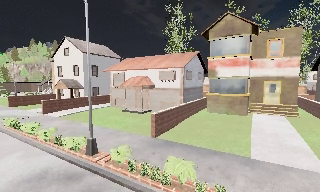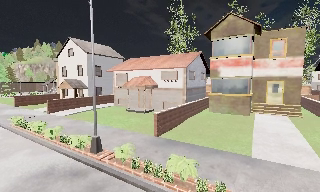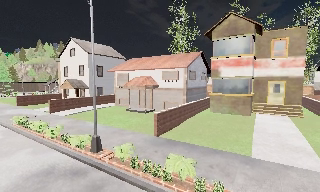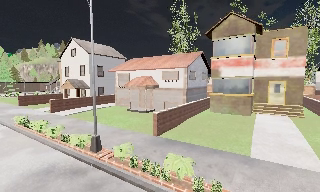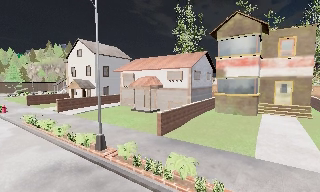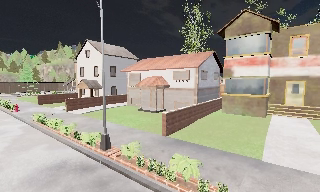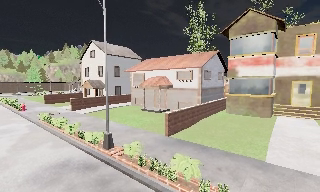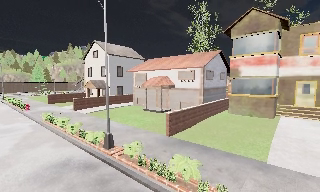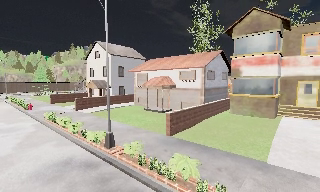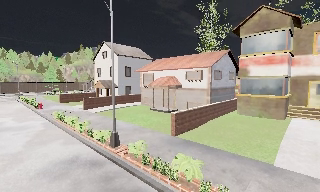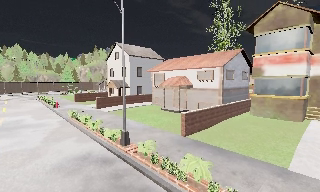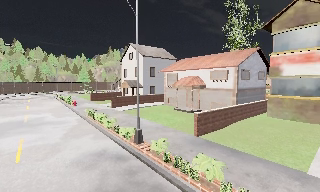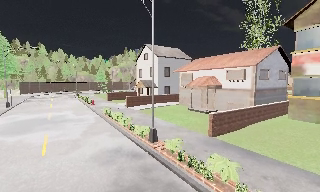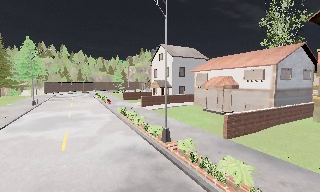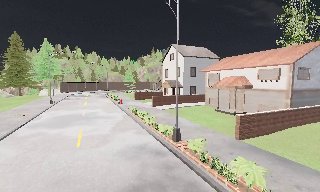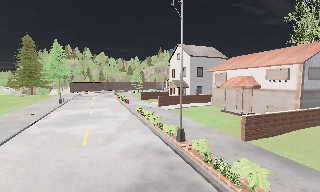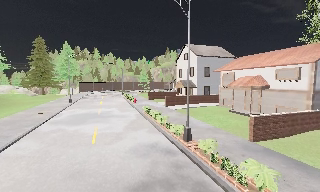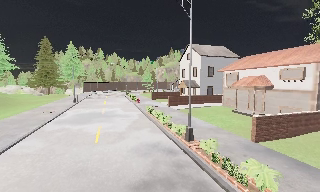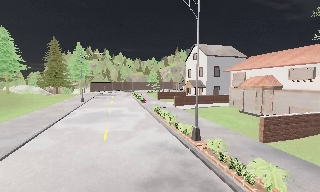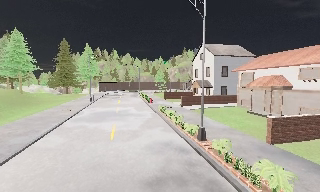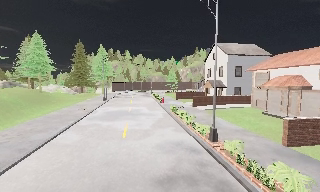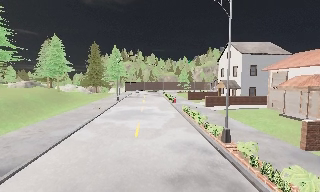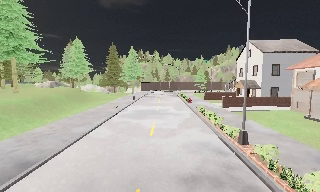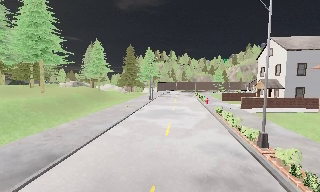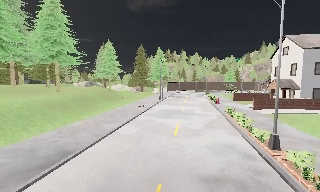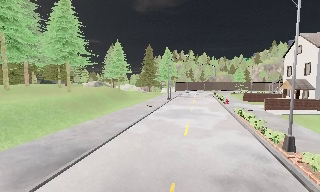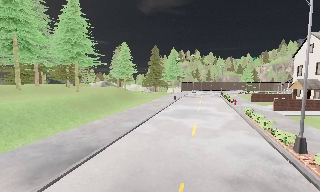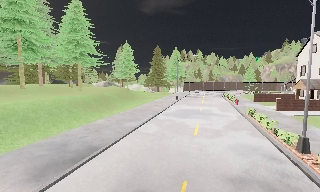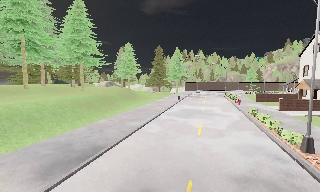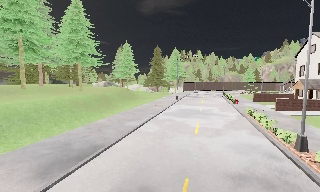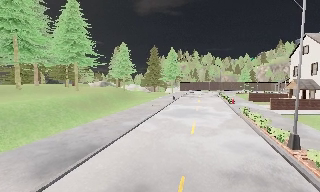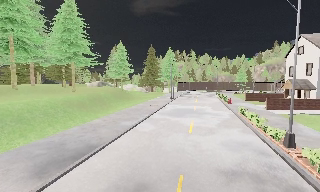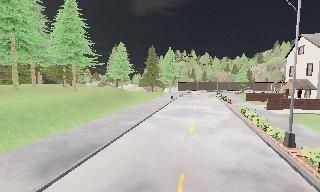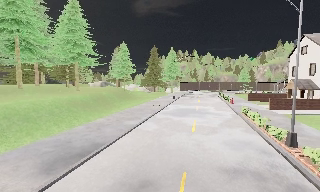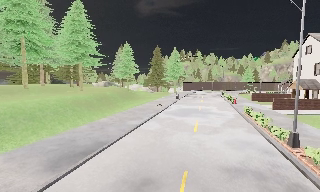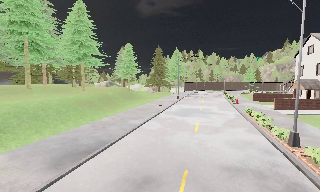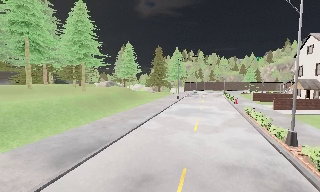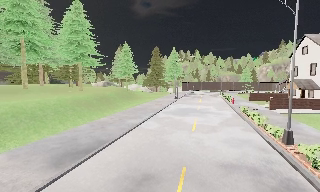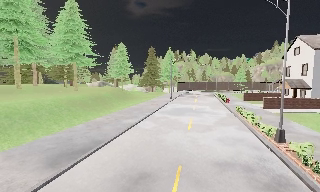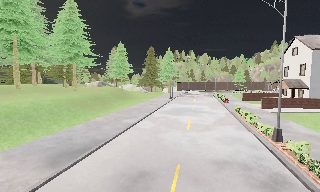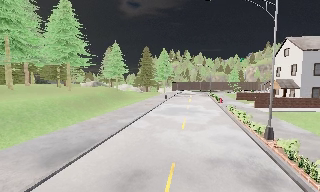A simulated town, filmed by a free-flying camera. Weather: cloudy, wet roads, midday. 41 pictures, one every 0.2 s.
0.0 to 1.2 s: The camera shifts only a little, or ends up much as it began.
1.2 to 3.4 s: The camera pans to its left, which is counterclockwise from overhead, by about 35 degrees. It travels to its right and backward, about 1 m.
3.4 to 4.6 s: The camera swings to its left by about 25 degrees, and the scene slides to the right. It travels backward, about 0.5 m, so what stands in front gets smaller.
4.6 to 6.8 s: The camera travels backward, about 1 m, so what stands in front gets smaller.
6.8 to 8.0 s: The camera travels backward, about 0.5 m, so what stands in front gets smaller.
The film runs backward here.
